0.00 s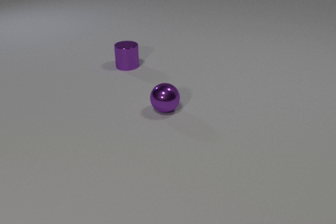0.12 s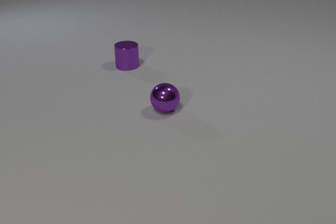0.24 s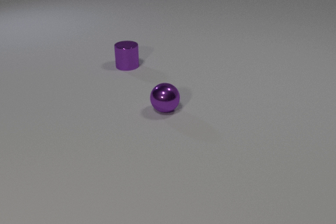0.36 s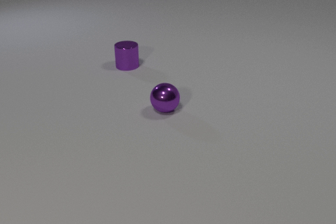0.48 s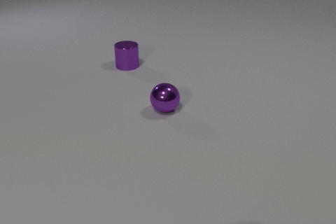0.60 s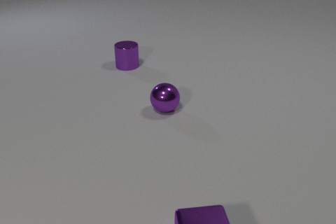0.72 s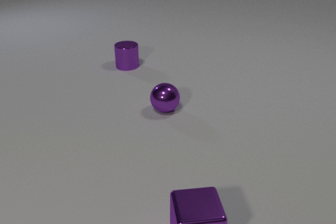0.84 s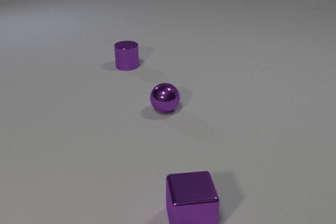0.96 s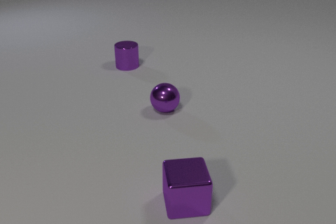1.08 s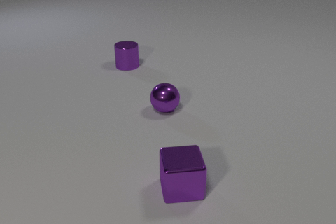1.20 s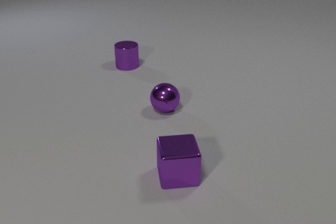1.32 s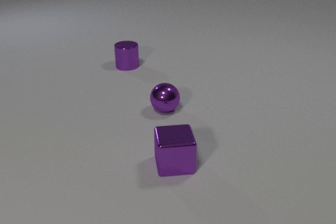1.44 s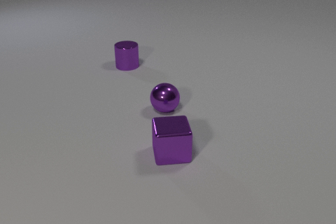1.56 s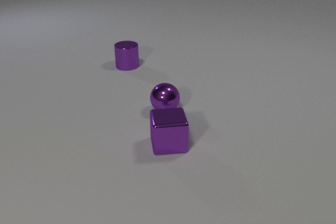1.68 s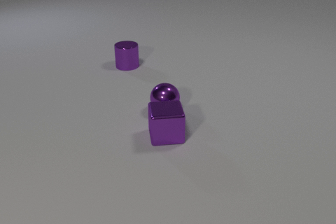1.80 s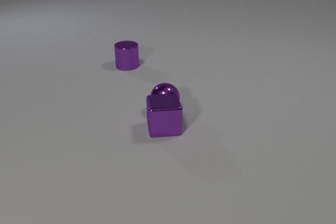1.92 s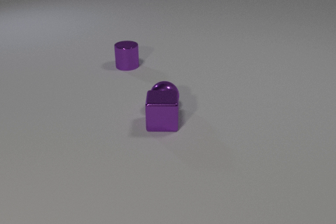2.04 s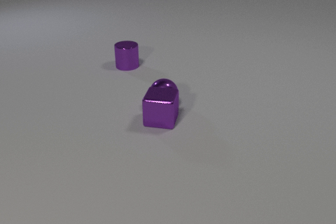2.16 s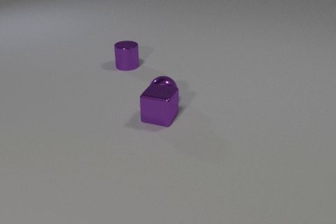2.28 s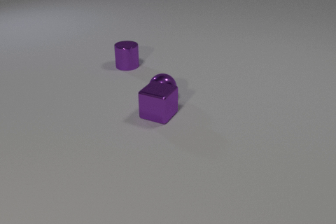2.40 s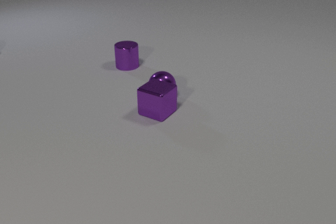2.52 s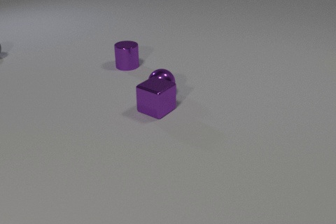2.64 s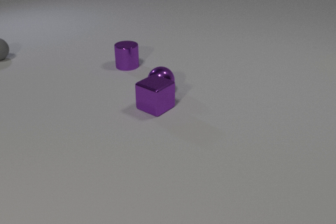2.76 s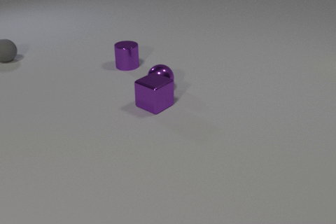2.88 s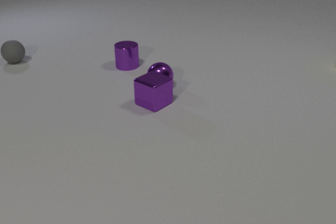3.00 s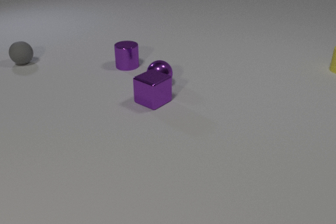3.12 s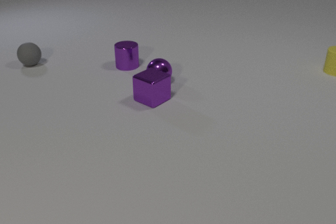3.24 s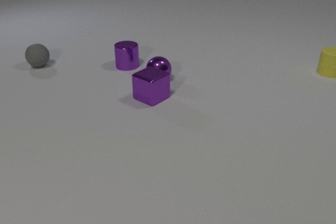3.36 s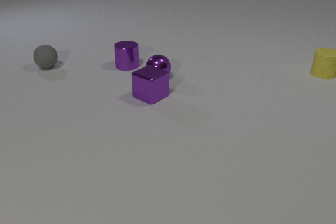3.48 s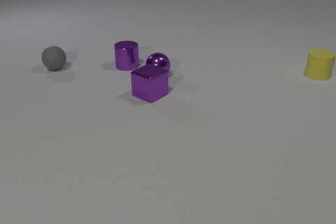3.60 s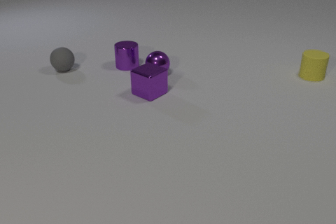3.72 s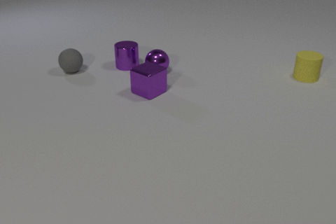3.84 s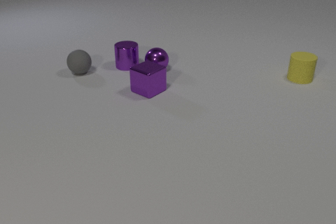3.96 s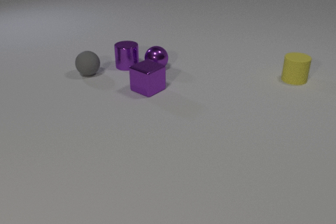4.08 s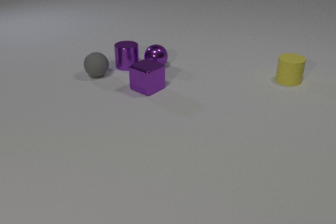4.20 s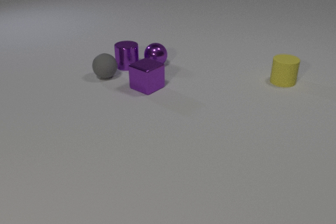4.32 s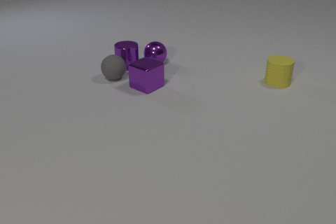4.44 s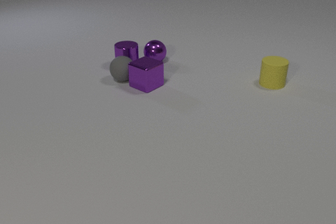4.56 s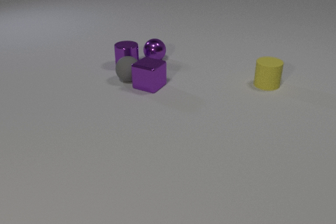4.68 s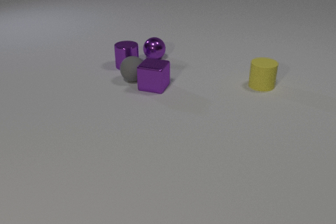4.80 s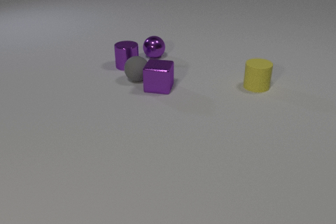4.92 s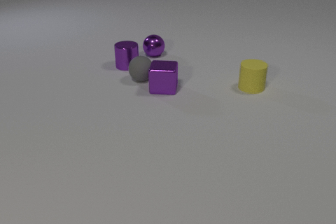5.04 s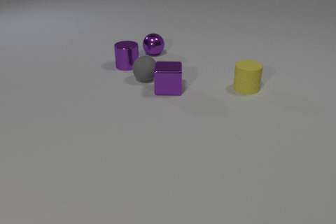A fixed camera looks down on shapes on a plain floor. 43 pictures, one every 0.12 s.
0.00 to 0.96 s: The purple metal cube comes in at the bottom edge, slides away from the camera.
0.96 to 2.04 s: The purple metal cube slides away from the camera. The purple metal sphere rolls away from the camera. The purple metal cube and the purple metal sphere collide.
2.04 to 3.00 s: The purple metal cube slides away from the camera, spins so that its near face slides to the left, clockwise seen from above. The purple metal sphere rolls away from the camera. The gray rubber sphere comes in at the left edge, rolls to the right and toward the camera. The yellow rubber cylinder comes in at the right edge, slides toward the camera and to the left.
3.00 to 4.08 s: The purple metal cube slides away from the camera. The purple metal sphere rolls away from the camera. The gray rubber sphere rolls to the right and toward the camera. The yellow rubber cylinder slides to the left and toward the camera.
4.08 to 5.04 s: The purple metal cube slides to the right, spins so that its near face slides to the right, counterclockwise seen from above. The purple metal sphere rolls away from the camera. The gray rubber sphere rolls to the right. The yellow rubber cylinder slides to the left and toward the camera. The purple metal cube and the gray rubber sphere collide.
How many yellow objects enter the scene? 1.
Are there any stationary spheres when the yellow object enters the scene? no.
How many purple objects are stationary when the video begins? 2.
